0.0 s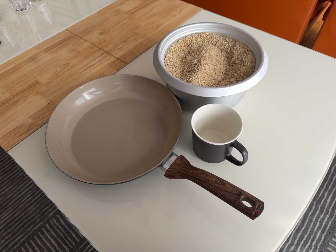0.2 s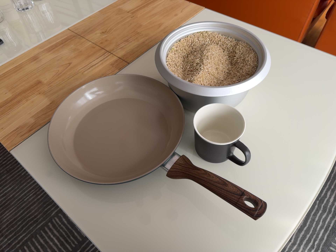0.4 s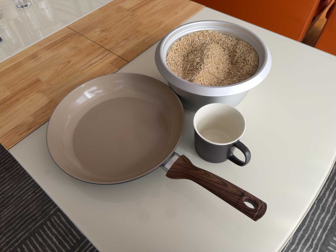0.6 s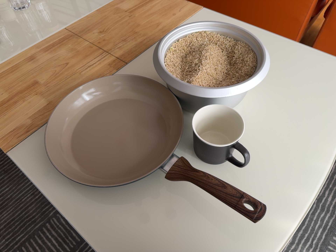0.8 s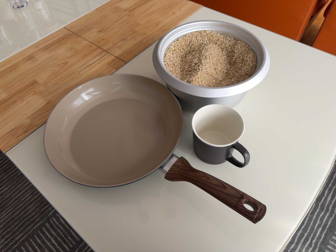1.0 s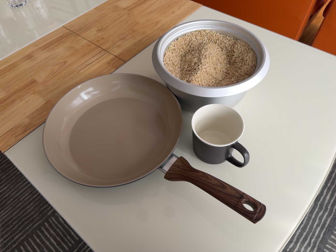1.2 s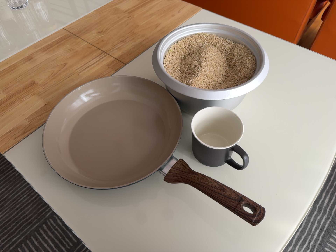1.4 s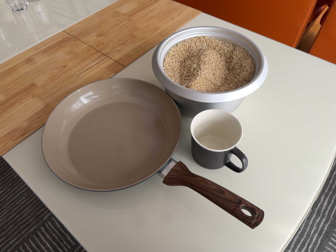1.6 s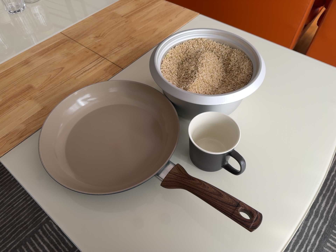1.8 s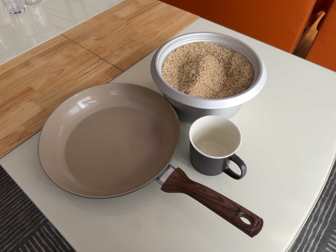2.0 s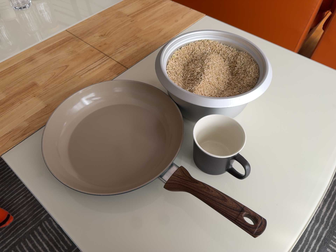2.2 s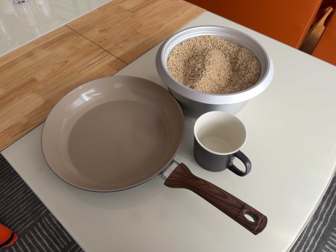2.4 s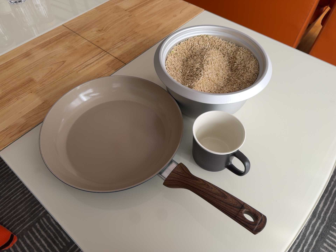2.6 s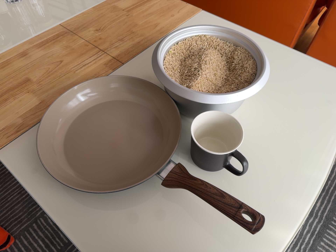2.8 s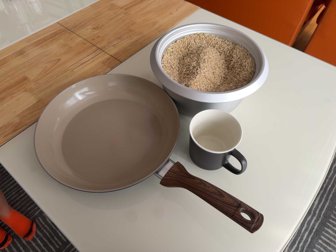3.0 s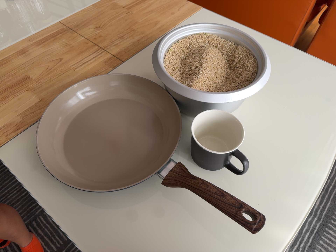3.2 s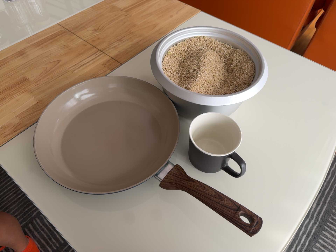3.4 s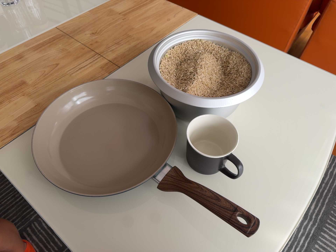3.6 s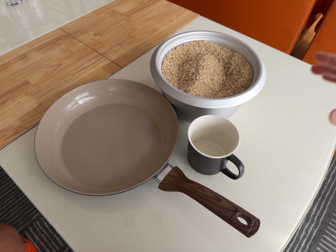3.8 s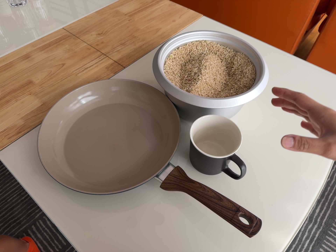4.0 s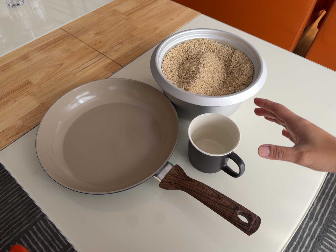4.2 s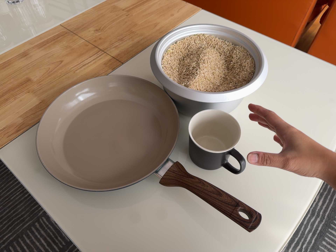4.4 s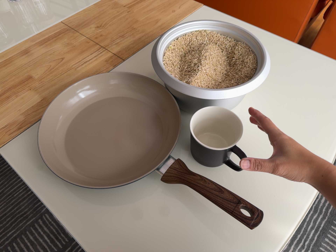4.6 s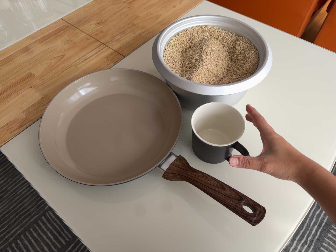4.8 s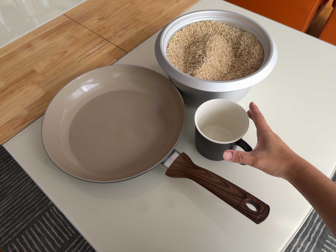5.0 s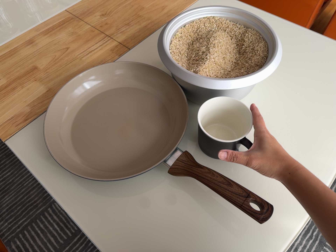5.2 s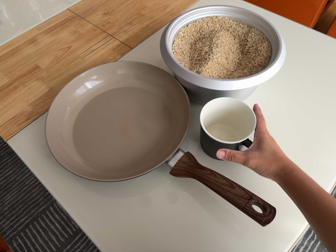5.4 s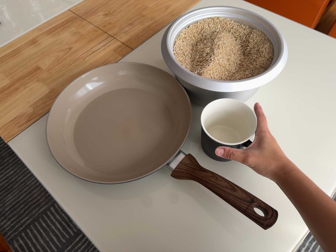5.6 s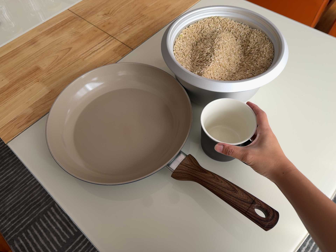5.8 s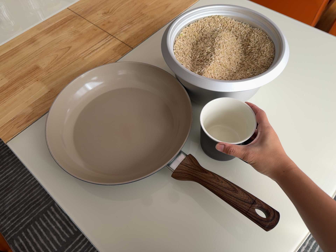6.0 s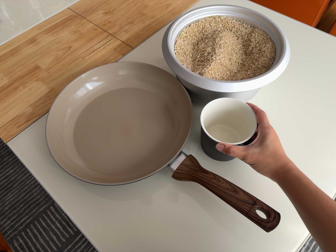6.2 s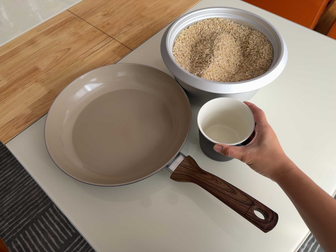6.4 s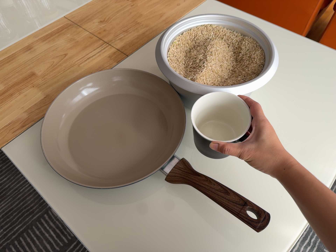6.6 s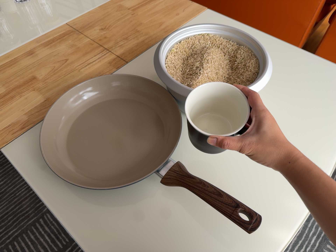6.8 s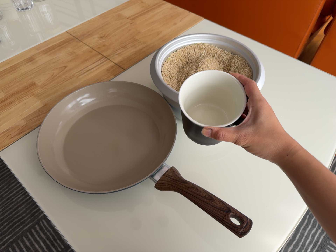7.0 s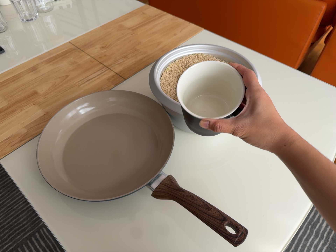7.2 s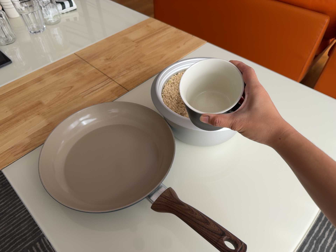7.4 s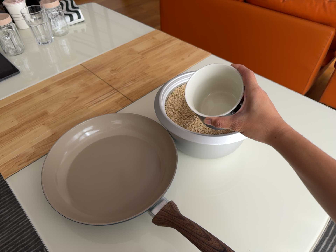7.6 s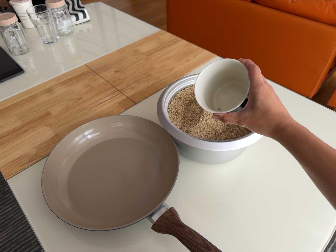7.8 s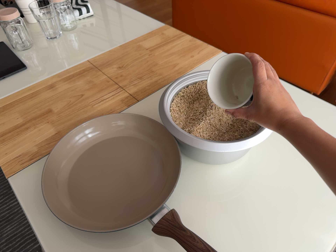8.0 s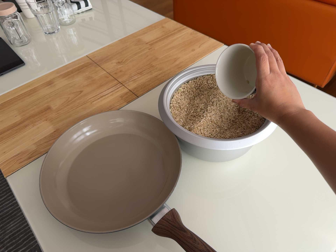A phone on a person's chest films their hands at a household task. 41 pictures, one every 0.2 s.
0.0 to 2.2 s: The camera shifts only a little, or ends up much as it began.
2.2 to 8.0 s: The camera travels to its right, about 8 cm.
The film runs forward here.
